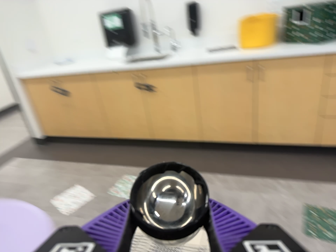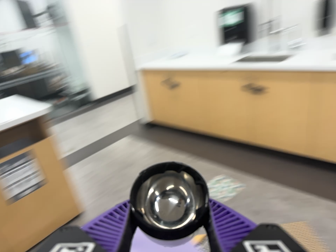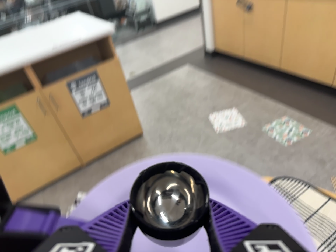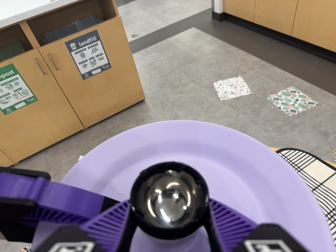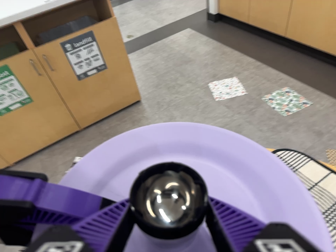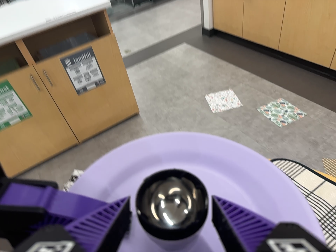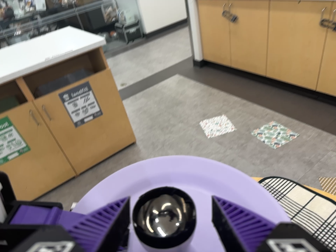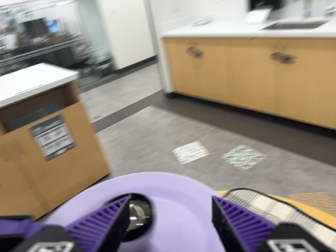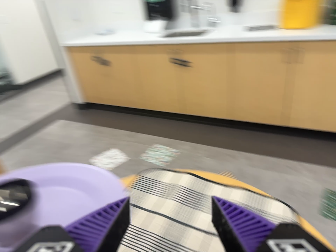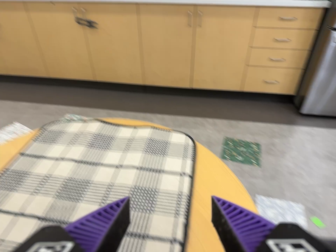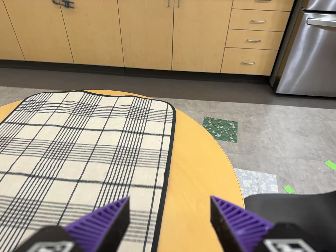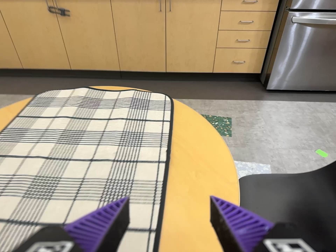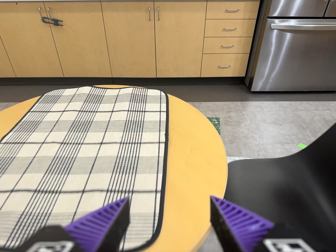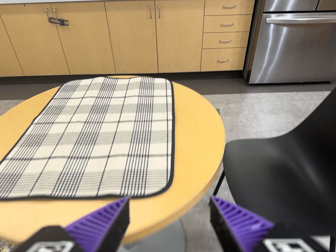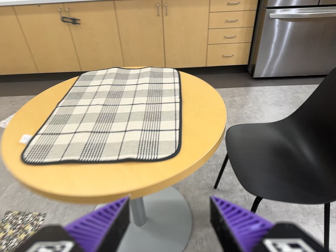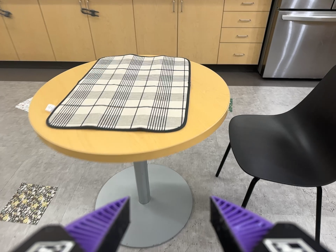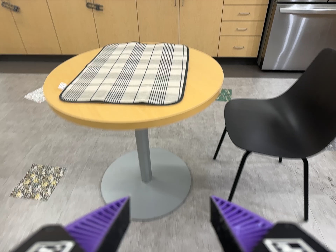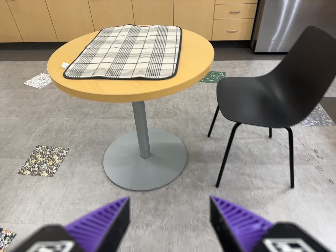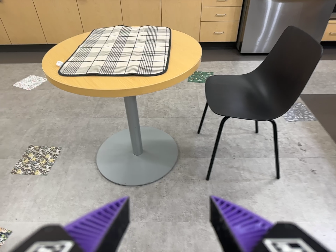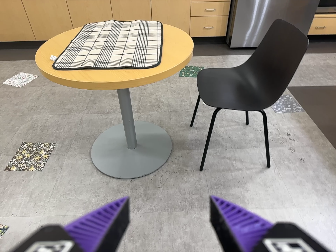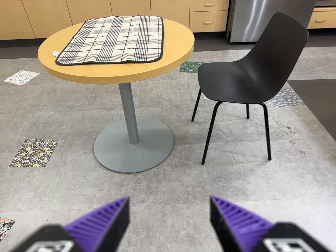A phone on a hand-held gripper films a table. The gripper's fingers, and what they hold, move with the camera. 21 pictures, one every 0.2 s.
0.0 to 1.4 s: The camera swings to its left by about 25 degrees, and the scene slides to the right. It travels to its left, backward and toward the top of its view, about 12 cm, so close, fixed things drift to the right. Its aim tips toward the bottom of its view by about 10 degrees. It rolls about its line of sight by about 10 degrees, and the scene rotates clockwise.
1.4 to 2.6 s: The scene slides to the left, as the camera pans about 45 degrees to its right. It travels toward the bottom of its view and backward, about 50 cm, so close, fixed things drift upward. It rolls about its line of sight by about 20 degrees, and the scene rotates counterclockwise.
2.6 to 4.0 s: The camera travels backward and toward the bottom of its view, about 60 cm, so what stands in front gets smaller.
The film runs backward here.
